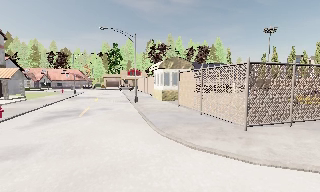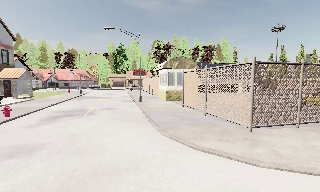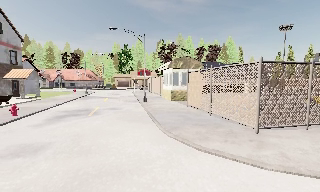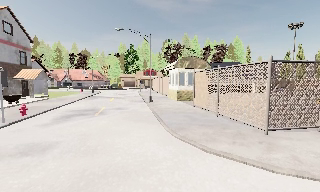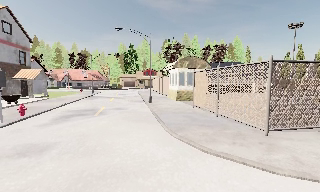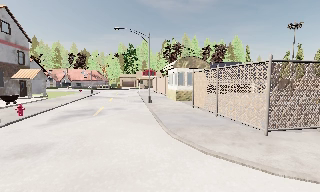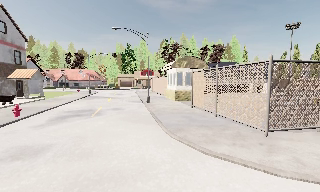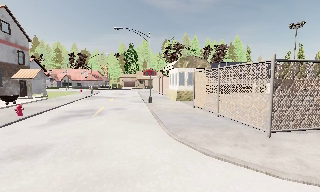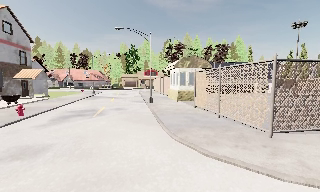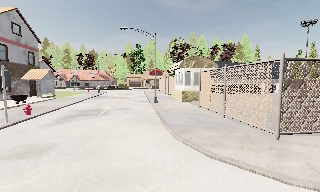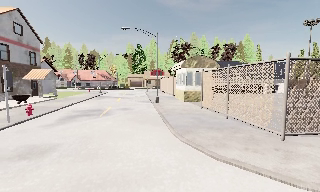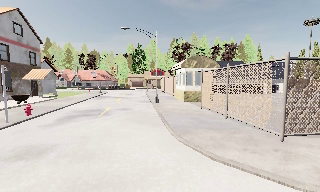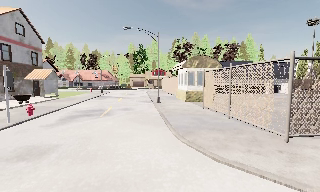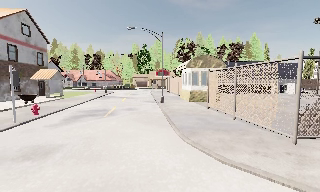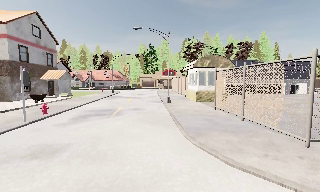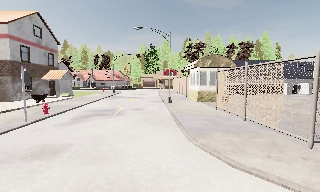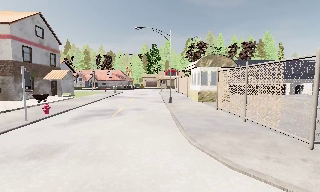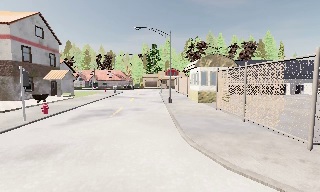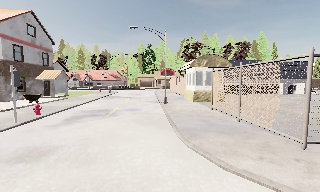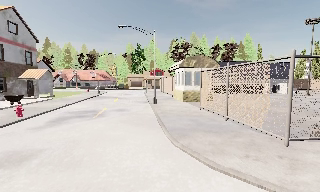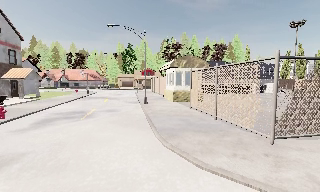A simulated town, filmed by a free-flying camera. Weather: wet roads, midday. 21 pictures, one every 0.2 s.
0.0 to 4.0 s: The camera travels forward and to its right, about 1.5 m, so what stands in front looms larger.
The film runs forward here.
